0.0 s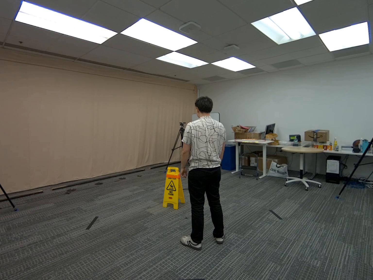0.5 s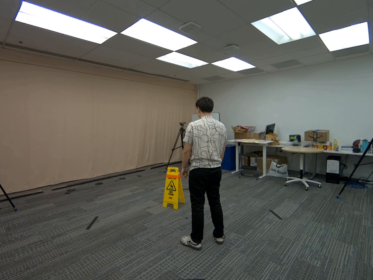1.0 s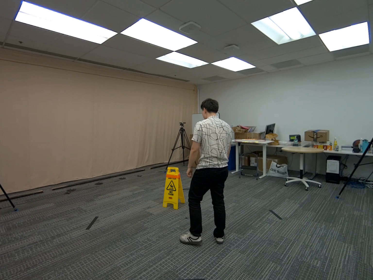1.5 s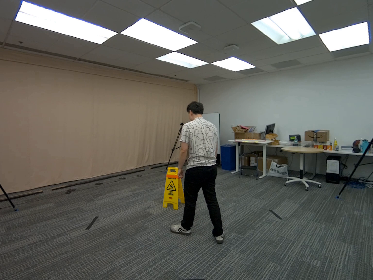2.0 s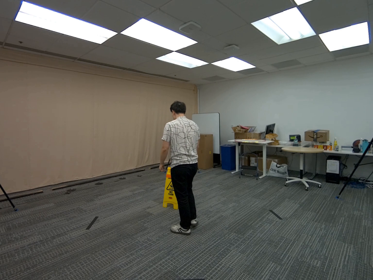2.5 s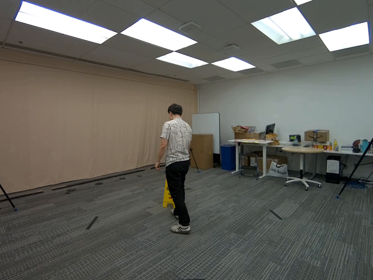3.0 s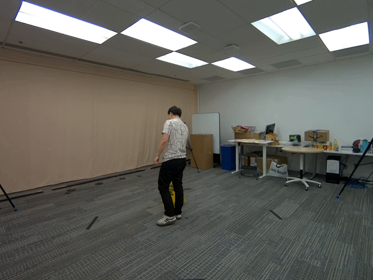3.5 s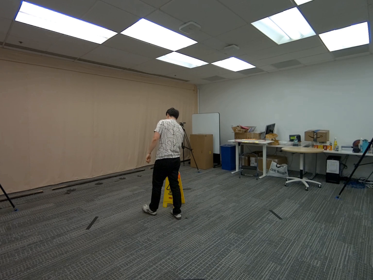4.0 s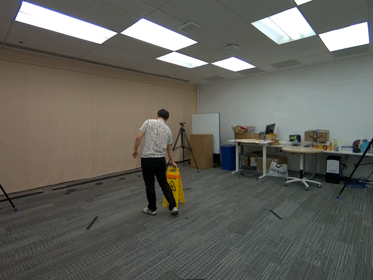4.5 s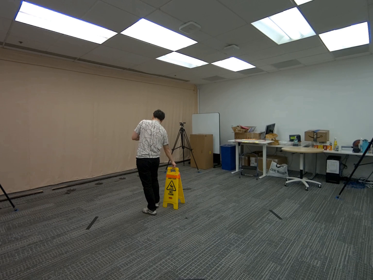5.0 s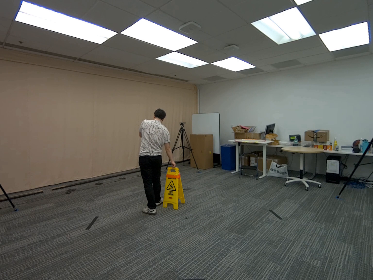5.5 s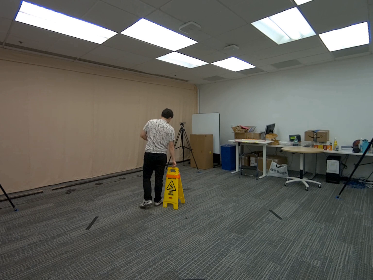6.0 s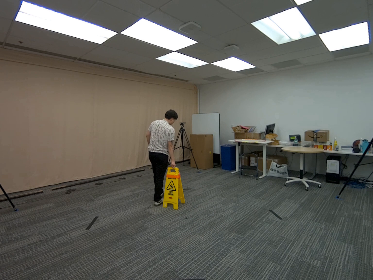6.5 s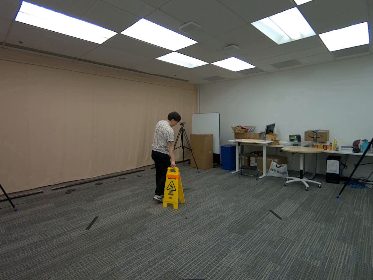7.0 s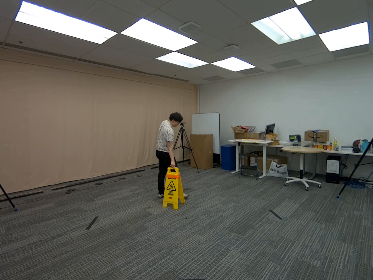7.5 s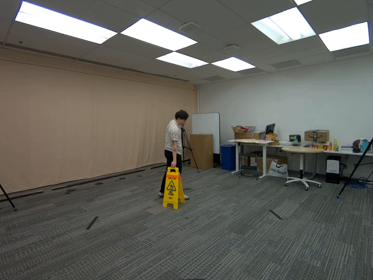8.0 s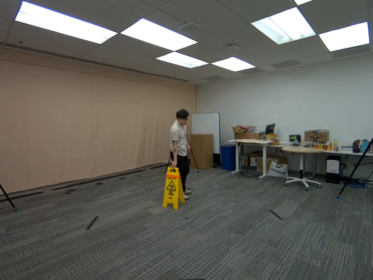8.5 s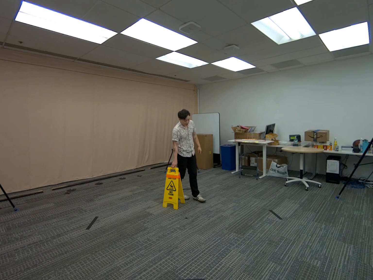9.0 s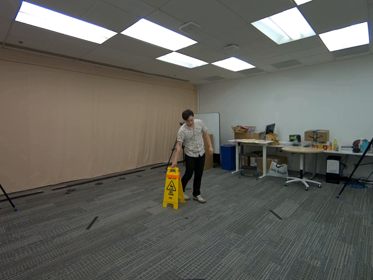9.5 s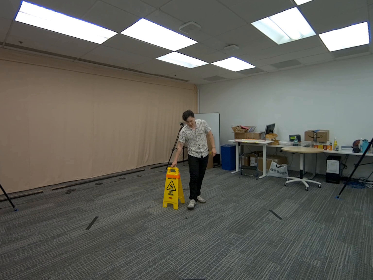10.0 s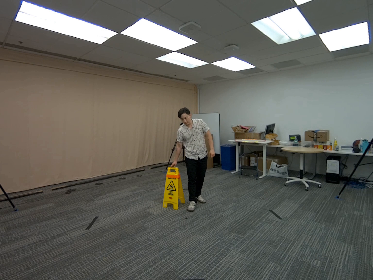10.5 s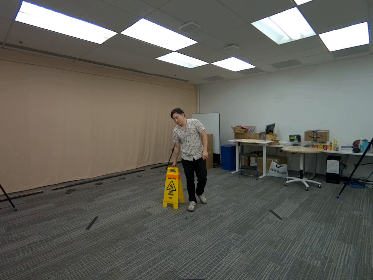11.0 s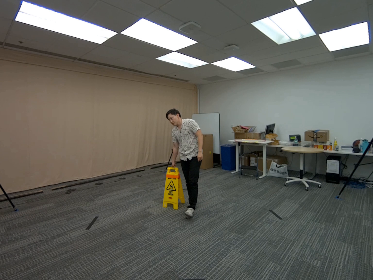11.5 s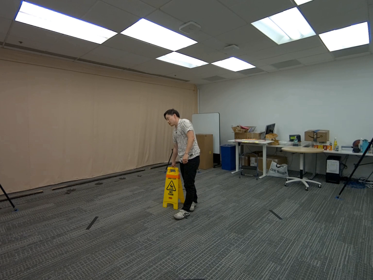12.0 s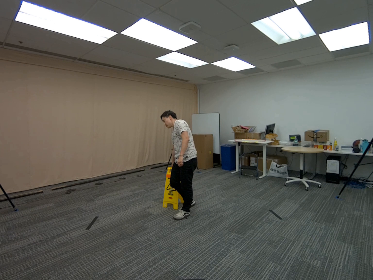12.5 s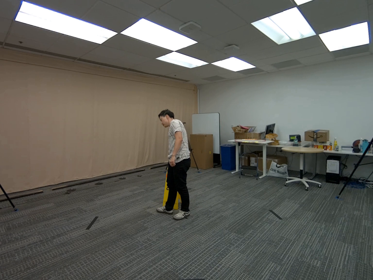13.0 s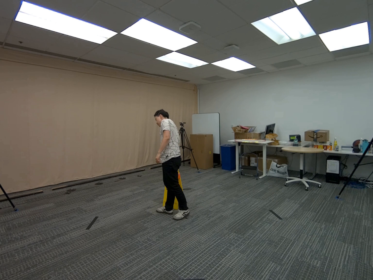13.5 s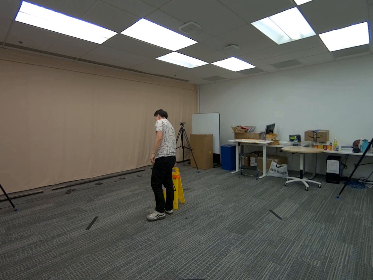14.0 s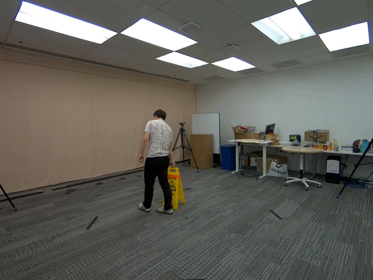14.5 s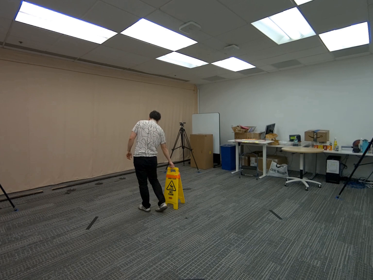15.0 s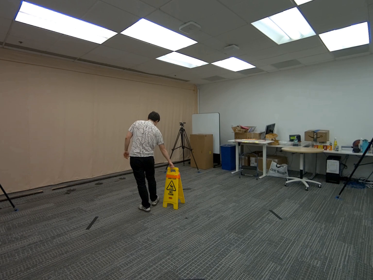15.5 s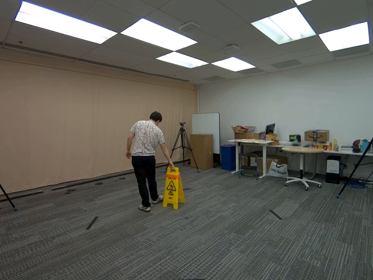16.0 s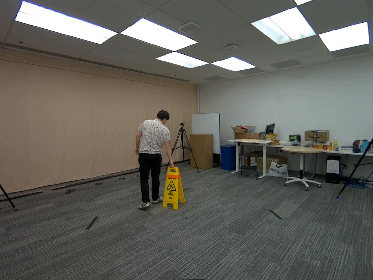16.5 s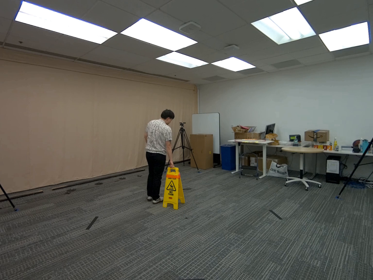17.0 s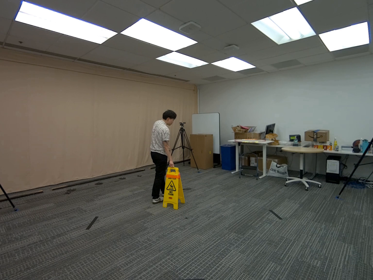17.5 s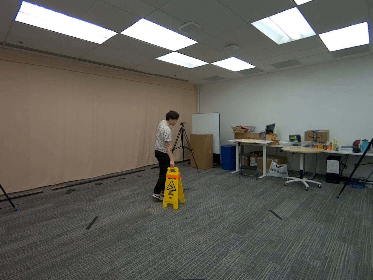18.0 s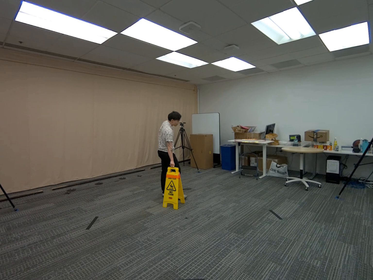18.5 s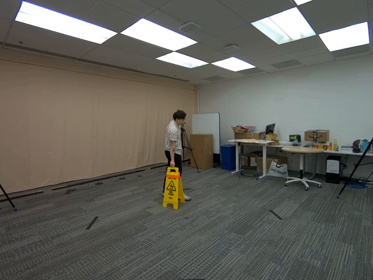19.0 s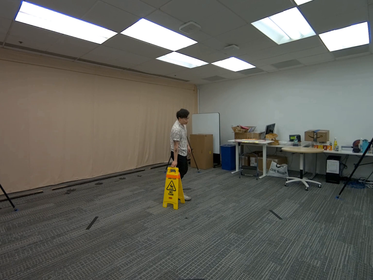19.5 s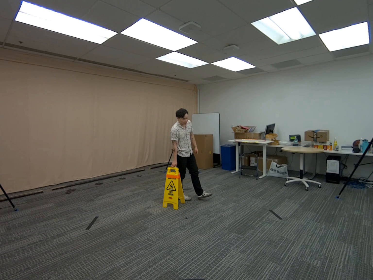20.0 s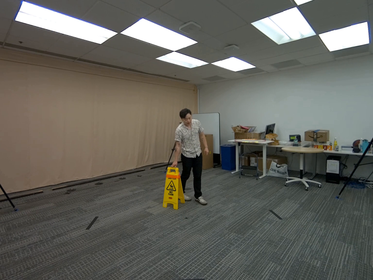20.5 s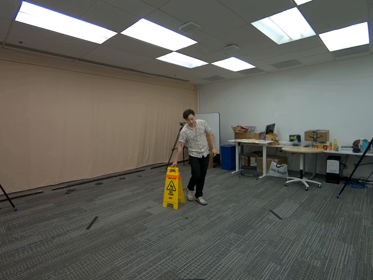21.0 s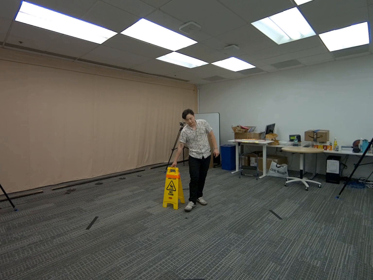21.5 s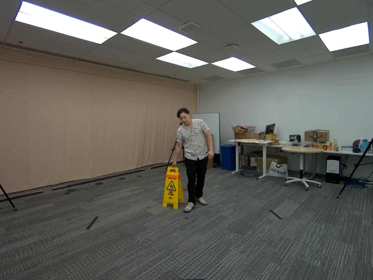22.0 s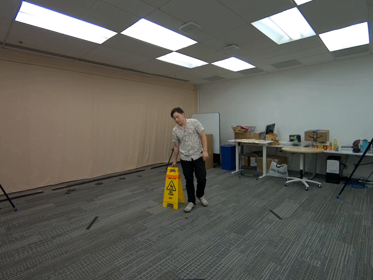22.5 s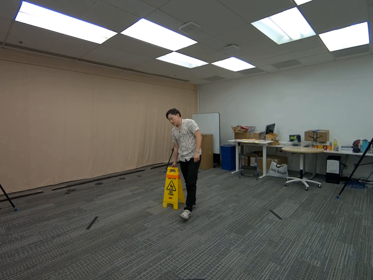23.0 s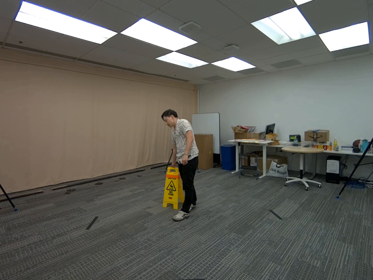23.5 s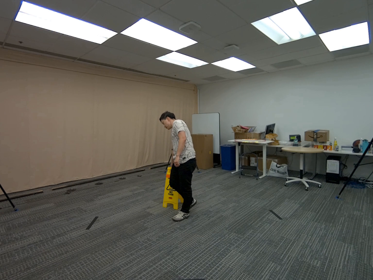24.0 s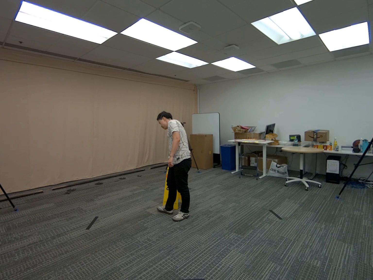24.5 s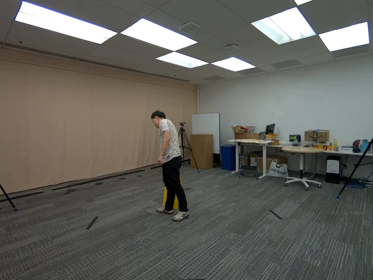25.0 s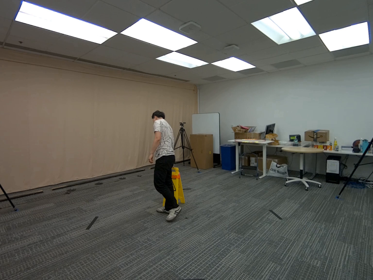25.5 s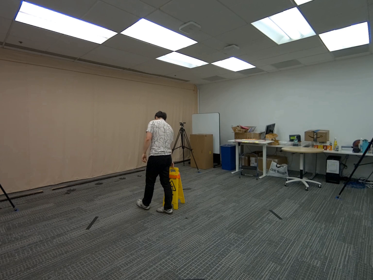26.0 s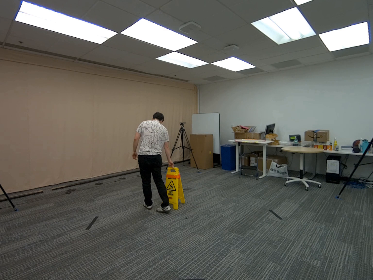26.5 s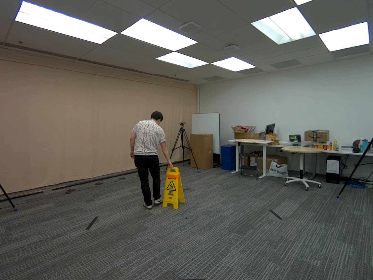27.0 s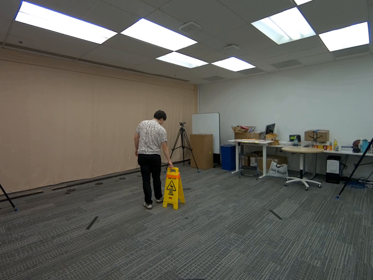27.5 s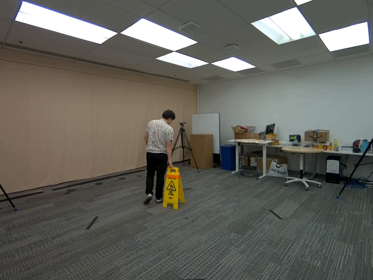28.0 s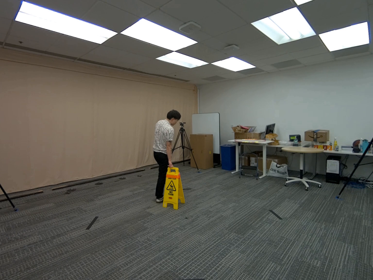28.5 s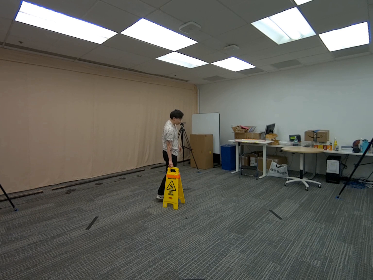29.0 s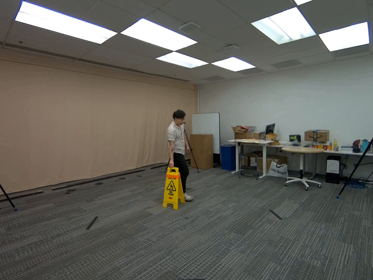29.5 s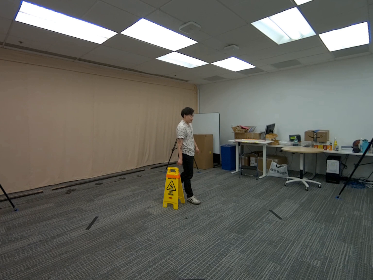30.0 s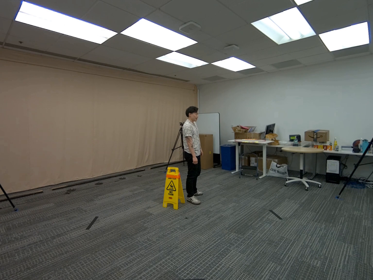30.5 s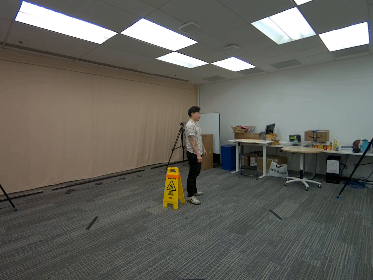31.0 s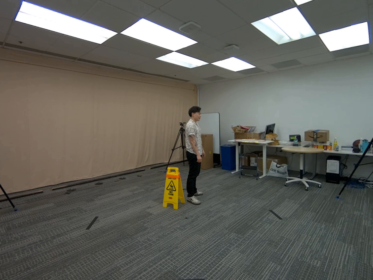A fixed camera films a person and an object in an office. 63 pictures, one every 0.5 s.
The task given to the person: Walk toward the sign and grasp the top with one hand. While keeping your hand on the sign, walk in a circle around it.
